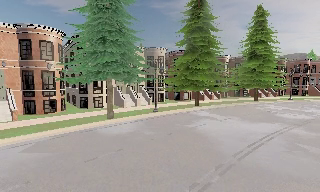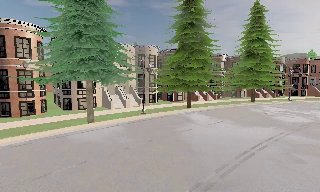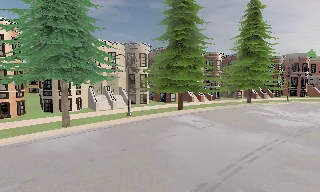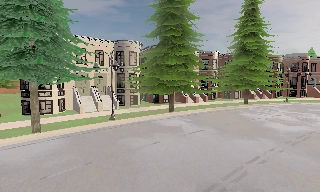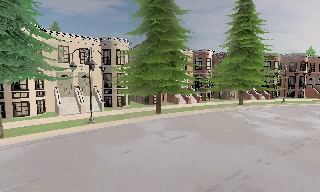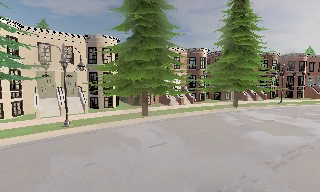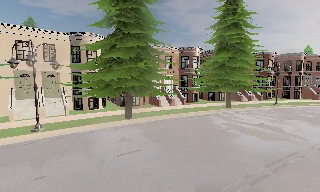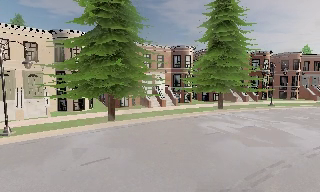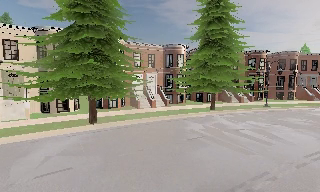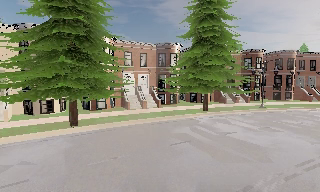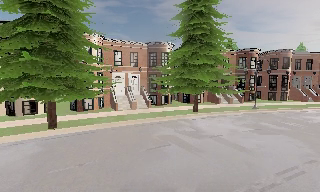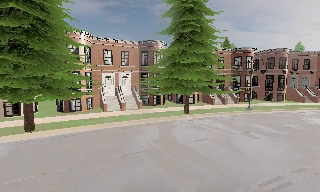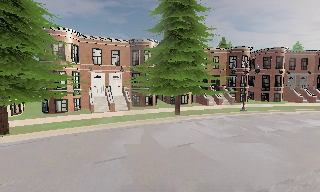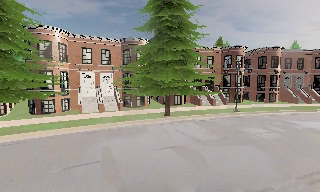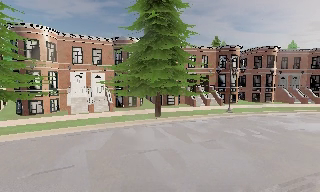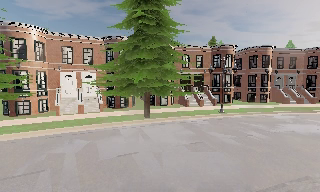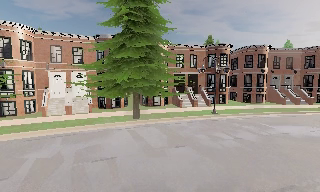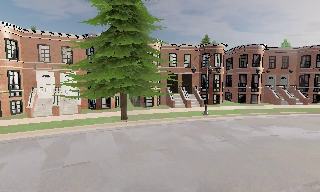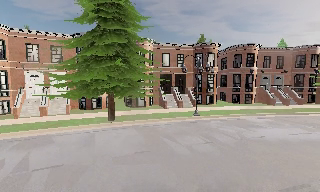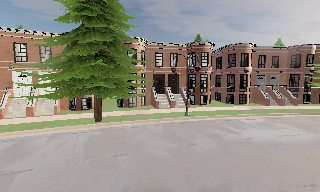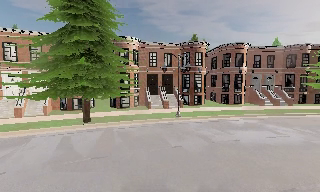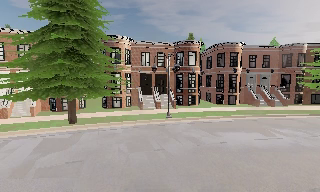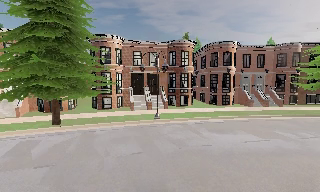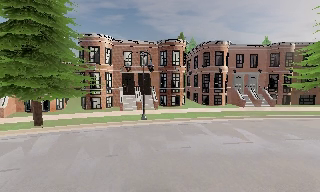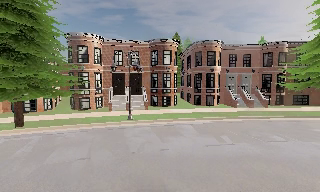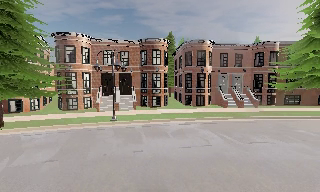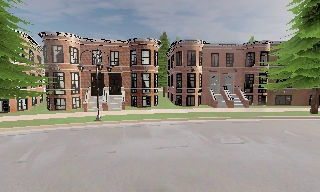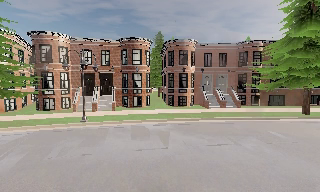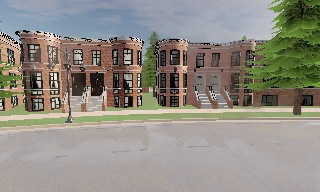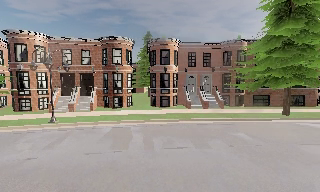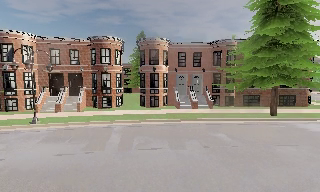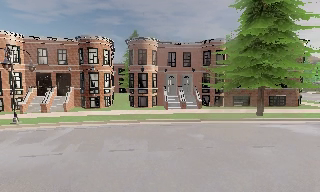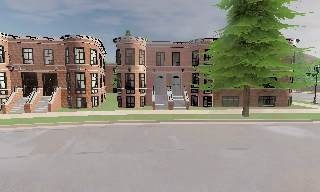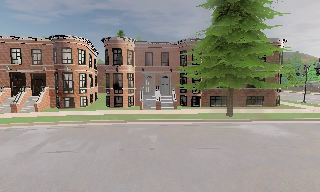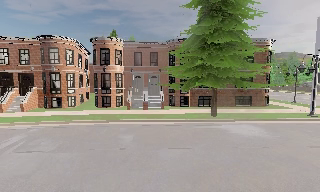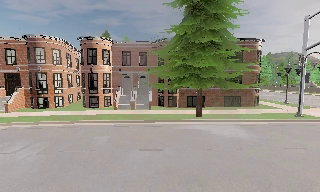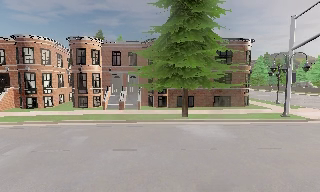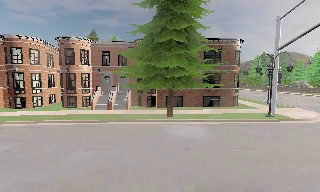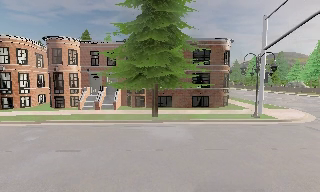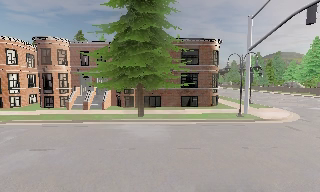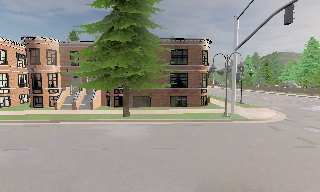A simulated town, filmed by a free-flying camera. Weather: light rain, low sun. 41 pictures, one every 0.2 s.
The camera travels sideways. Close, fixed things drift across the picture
to the left.
0.0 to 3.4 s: The camera travels to its right and forward, about 19 m, so close, fixed things drift to the left. It loses speed.
3.4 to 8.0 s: The camera travels to its right, about 25 m, so close, fixed things drift to the left.
The film runs forward here.
